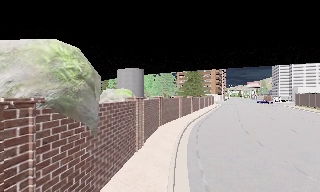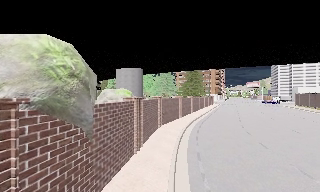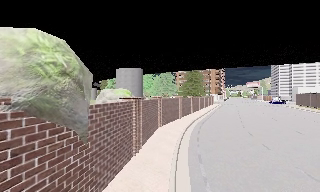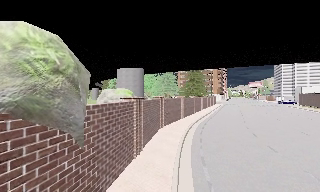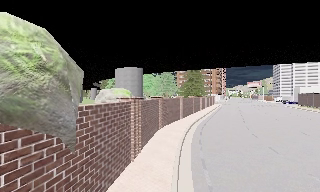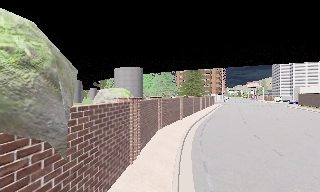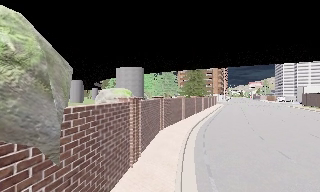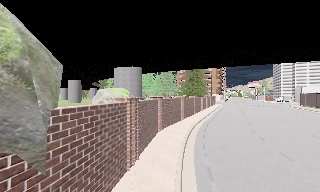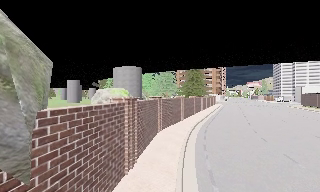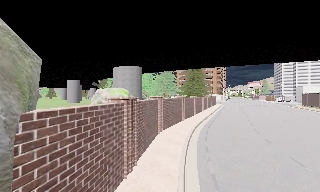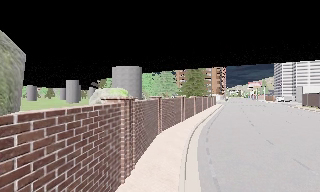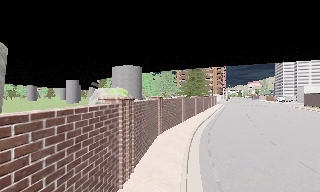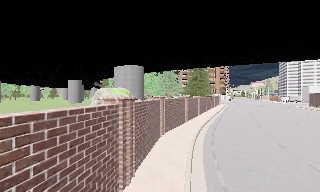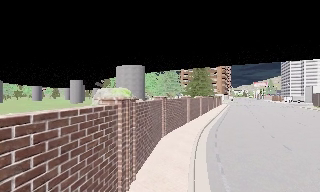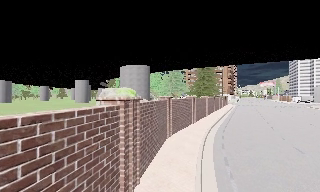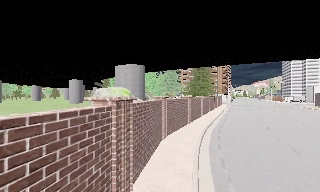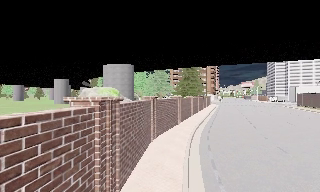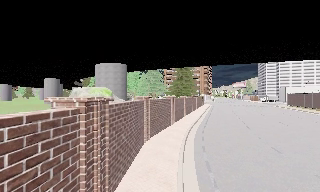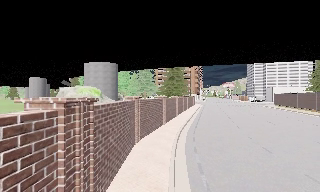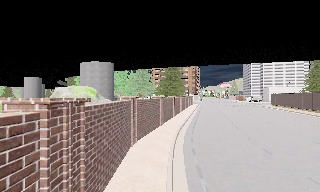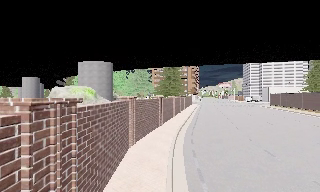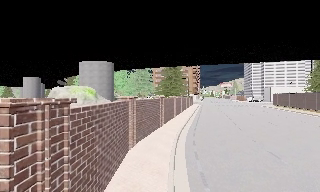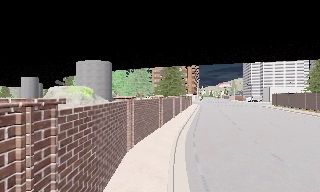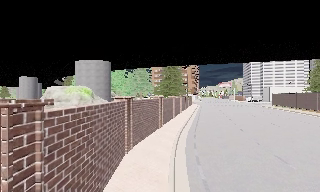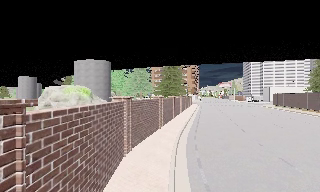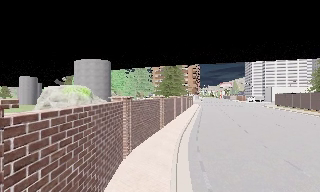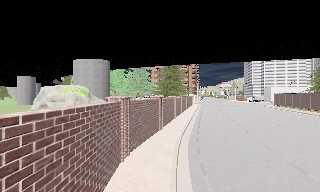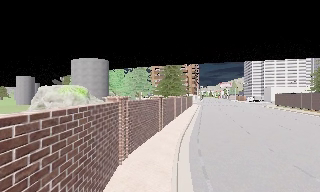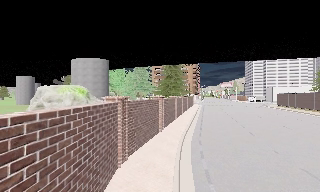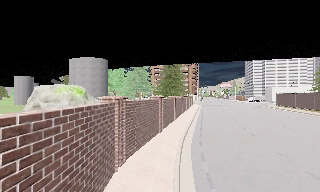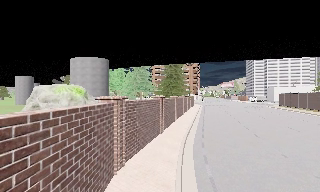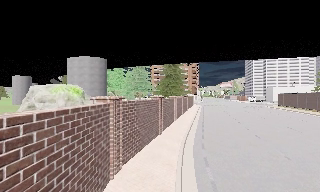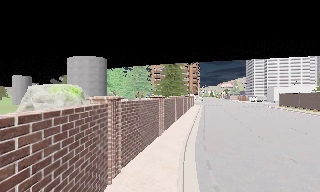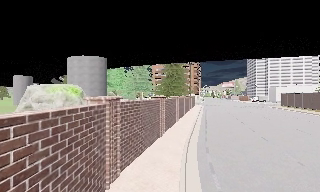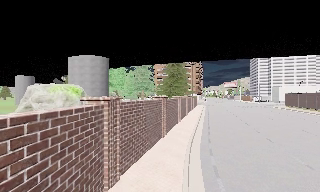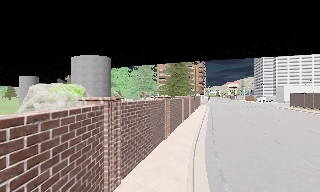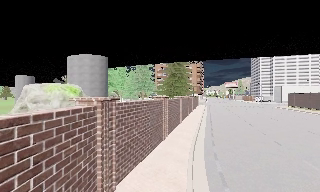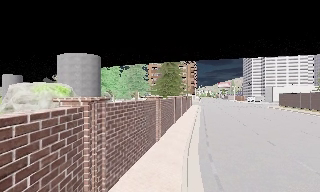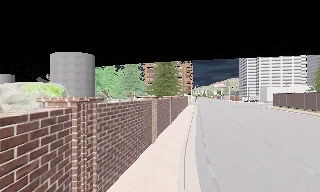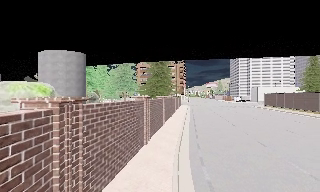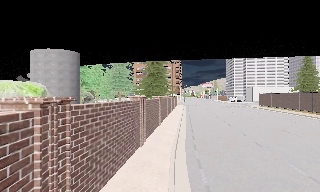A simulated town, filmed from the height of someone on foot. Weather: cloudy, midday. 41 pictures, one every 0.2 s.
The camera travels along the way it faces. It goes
forward.
0.0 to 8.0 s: The scene slides to the left, as the camera pans about 15 degrees to its right. It travels forward, about 10 m, so what stands in front looms larger.
The film runs forward here.
